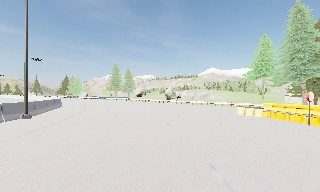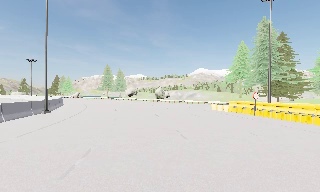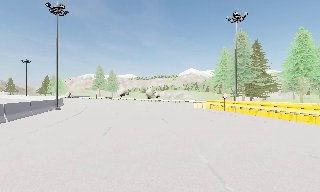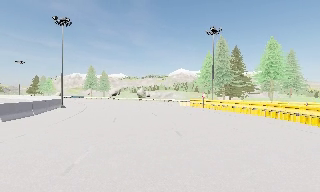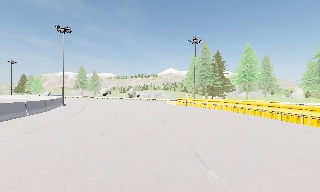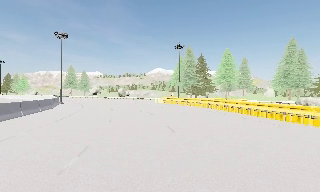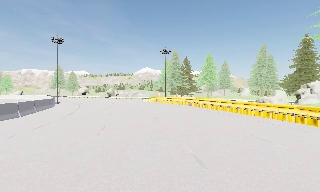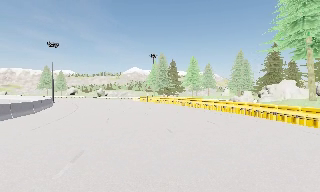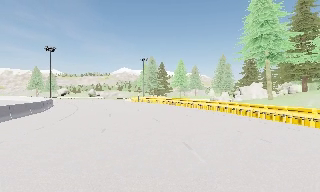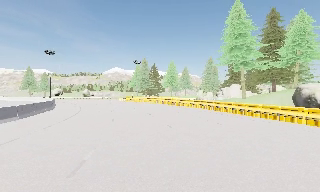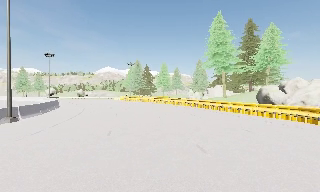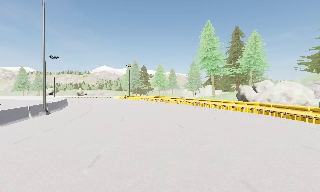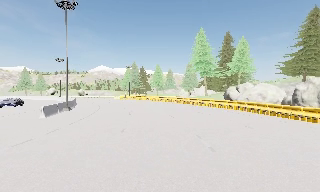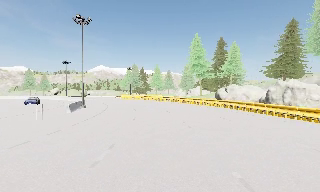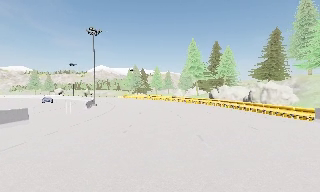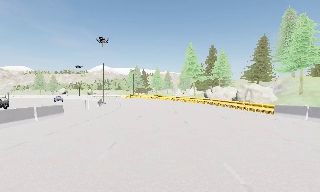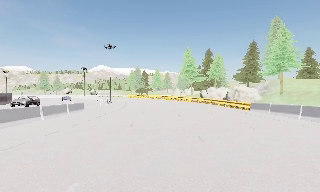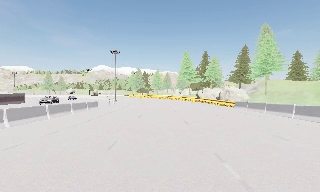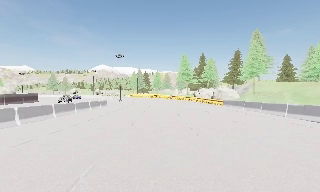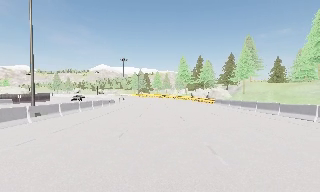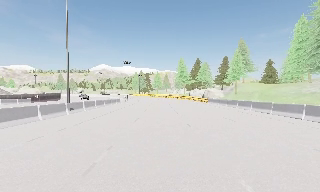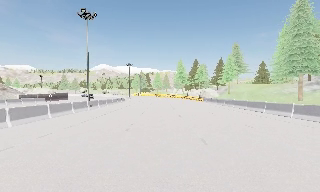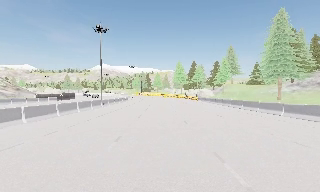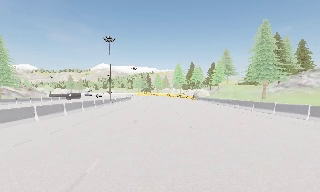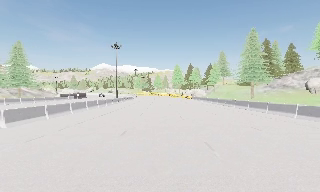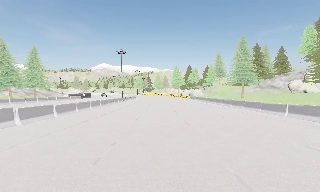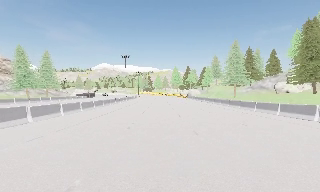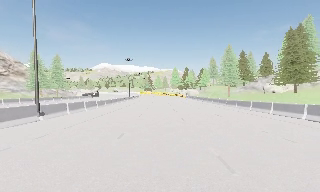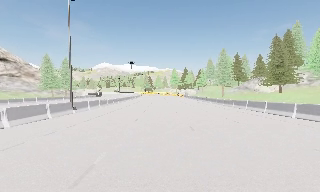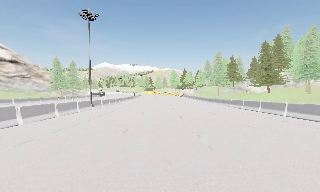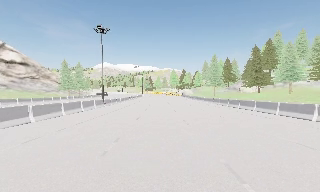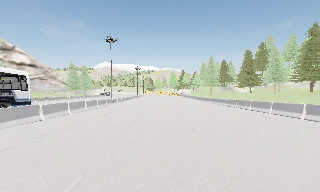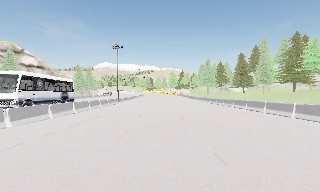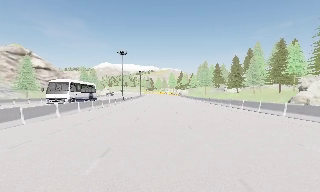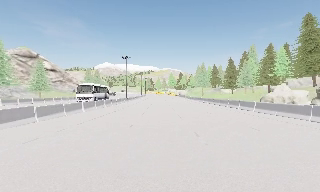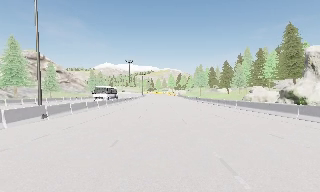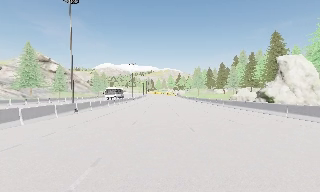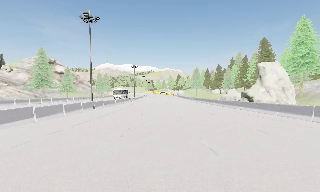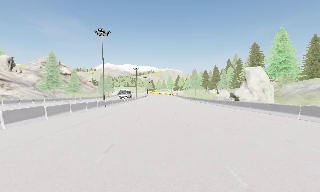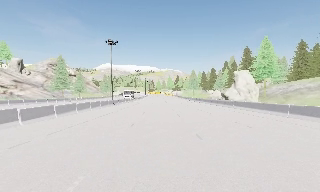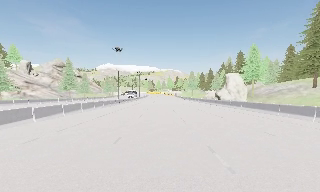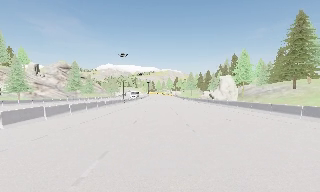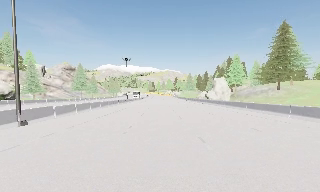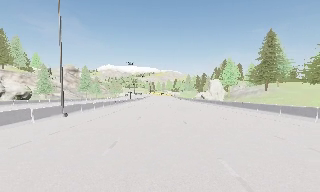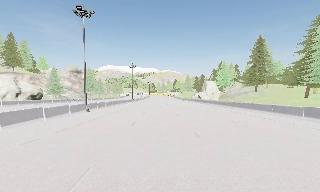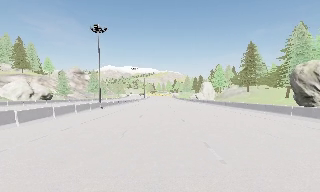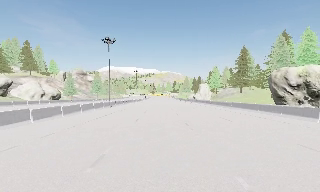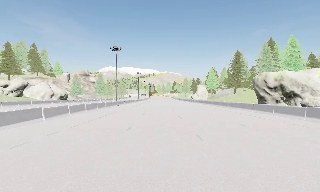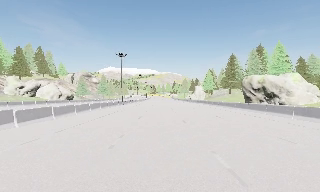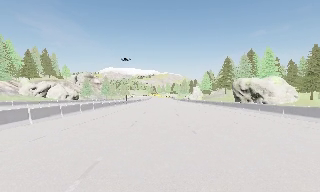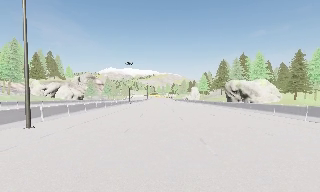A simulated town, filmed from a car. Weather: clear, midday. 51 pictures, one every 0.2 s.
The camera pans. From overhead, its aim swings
clockwise.
The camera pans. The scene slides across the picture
to the left.
0.0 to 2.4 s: The camera pans to its right, which is clockwise from overhead, by about 40 degrees. It travels backward, about 45 m.
2.4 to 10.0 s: The camera travels backward, about 170 m, so what stands in front gets smaller.
The film runs backward here.
